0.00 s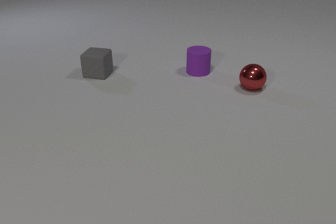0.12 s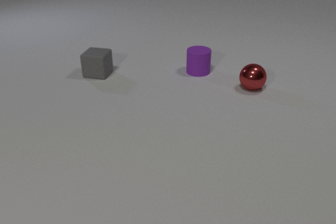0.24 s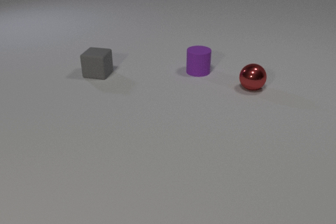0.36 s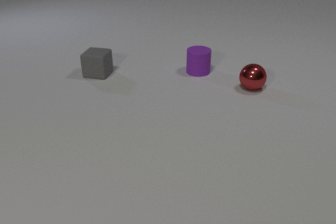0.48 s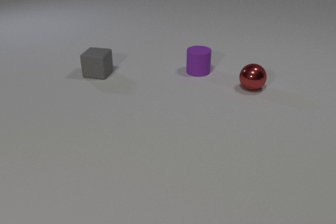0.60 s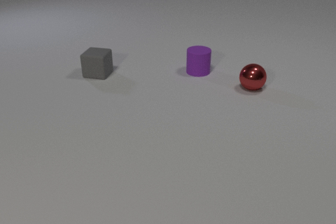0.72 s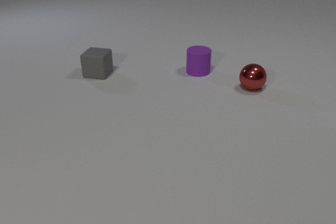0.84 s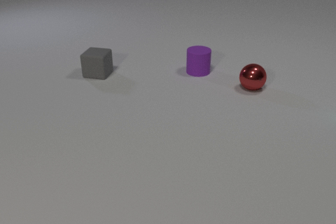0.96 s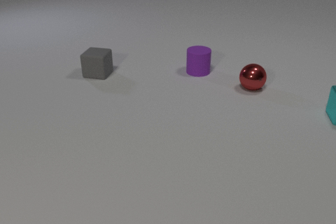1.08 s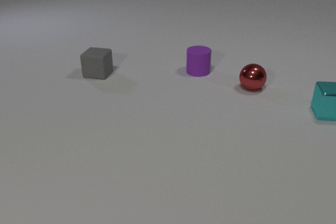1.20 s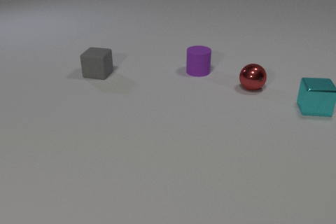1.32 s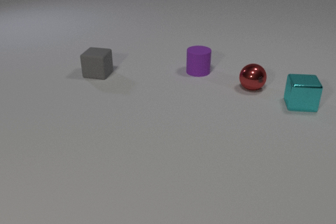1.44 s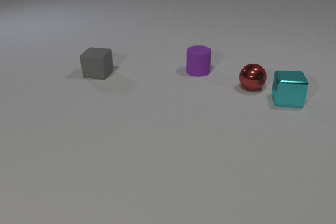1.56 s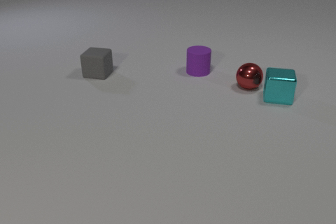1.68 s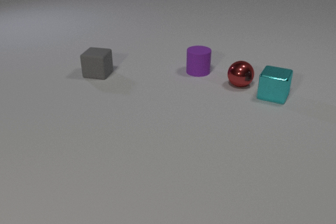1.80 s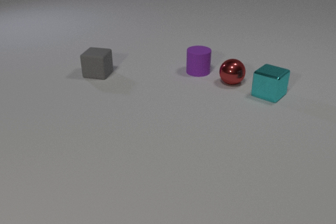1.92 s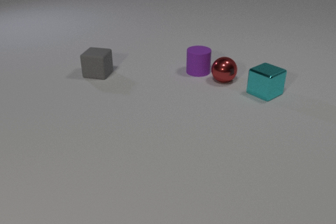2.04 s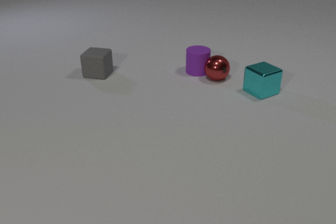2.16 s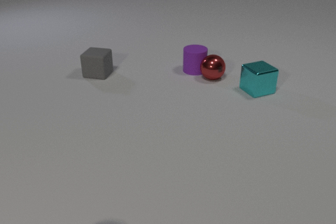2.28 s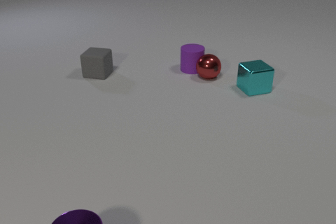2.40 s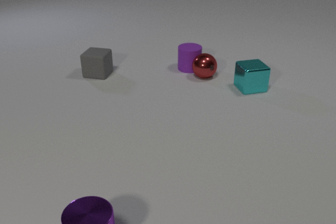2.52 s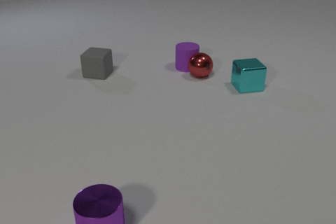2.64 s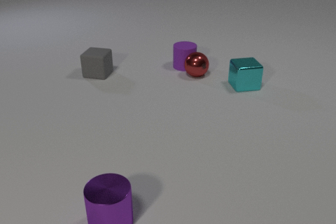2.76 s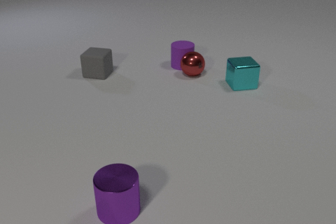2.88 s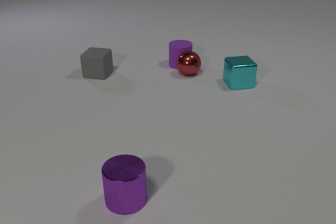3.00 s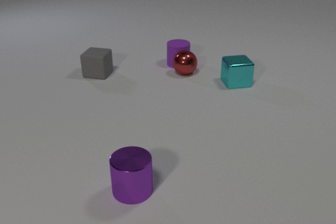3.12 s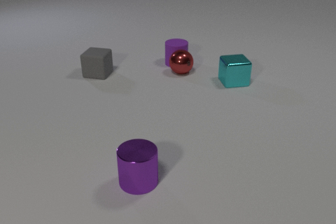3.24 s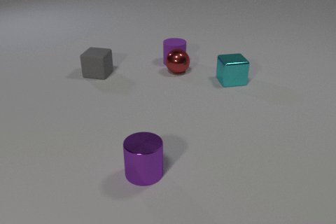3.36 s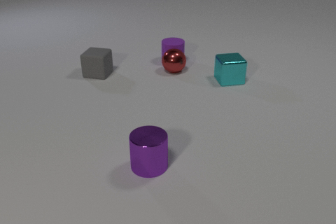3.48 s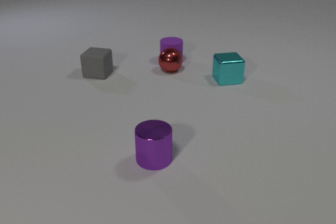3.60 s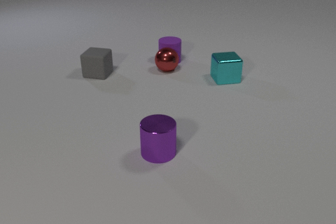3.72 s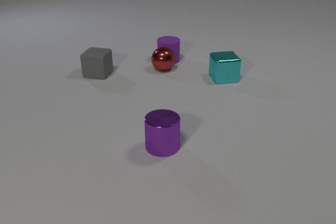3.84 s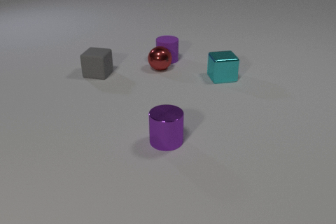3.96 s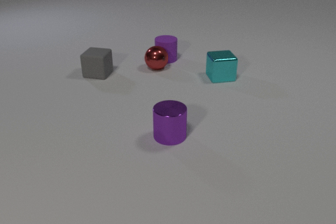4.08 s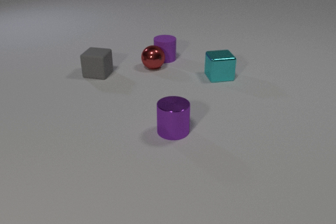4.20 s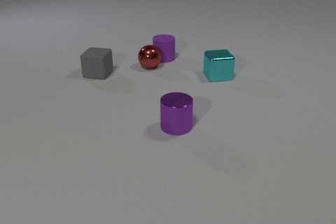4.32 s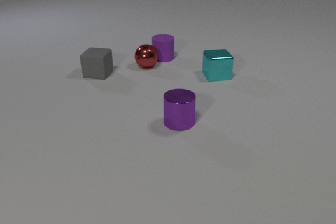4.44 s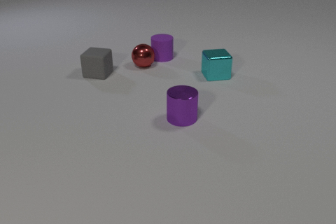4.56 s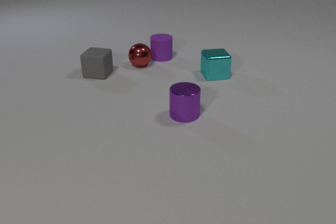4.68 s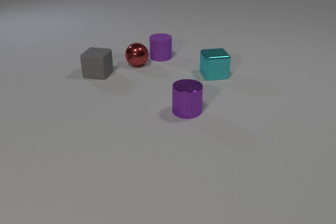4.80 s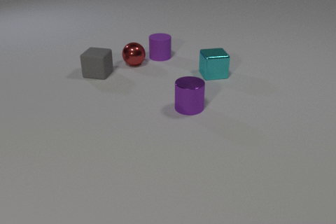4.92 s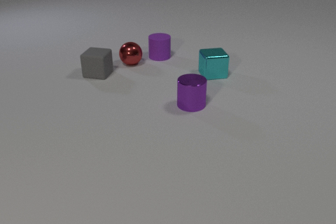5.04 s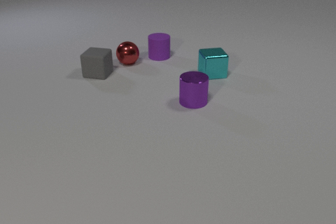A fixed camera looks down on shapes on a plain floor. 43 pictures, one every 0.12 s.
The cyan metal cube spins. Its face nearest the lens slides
to the left.
The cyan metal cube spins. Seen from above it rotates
clockwise.
0.00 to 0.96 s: The cyan metal cube comes in at the right edge.
0.96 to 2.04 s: The cyan metal cube slides to the left, spins clockwise seen from above by about 60 degrees, its near face sliding to the left. The red metal sphere rolls to the left and away from the camera. The cyan metal cube and the red metal sphere collide. The red metal sphere and the purple rubber cylinder collide.
2.04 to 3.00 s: The cyan metal cube slides to the left and away from the camera, spins clockwise seen from above by about 15 degrees, its near face sliding to the left. The red metal sphere rolls to the left. The purple metal cylinder comes in at the bottom edge, slides away from the camera and to the right. The purple rubber cylinder slides to the left and away from the camera.
3.00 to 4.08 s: The cyan metal cube slides to the left and away from the camera. The red metal sphere rolls to the left and away from the camera. The purple metal cylinder slides away from the camera and to the right. The purple rubber cylinder slides to the left and away from the camera.
4.08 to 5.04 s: The cyan metal cube slides to the left and away from the camera. The red metal sphere rolls to the left and away from the camera. The purple metal cylinder slides away from the camera. The purple rubber cylinder slides away from the camera and to the left.
Are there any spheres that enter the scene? no.
Are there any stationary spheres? no.
How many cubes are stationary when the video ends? 1.
